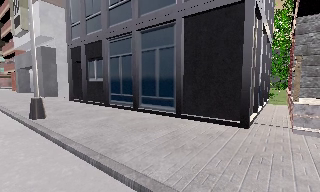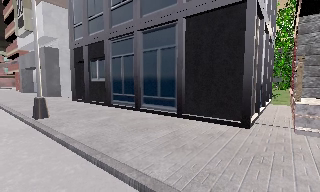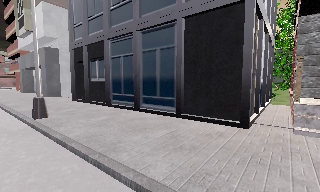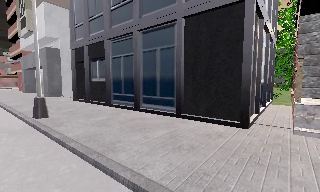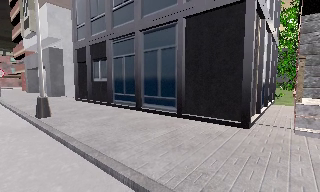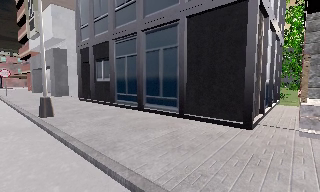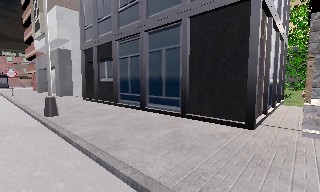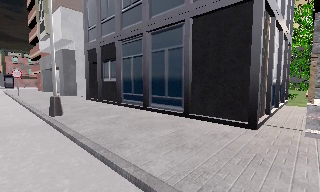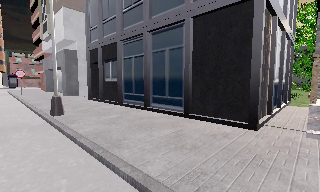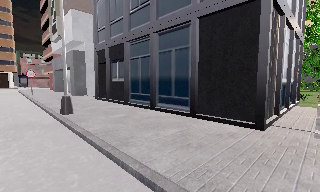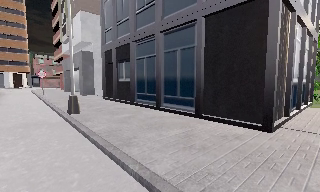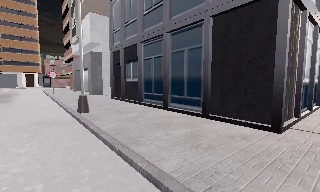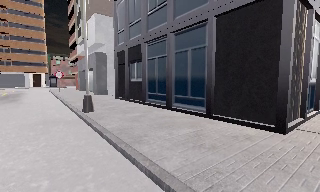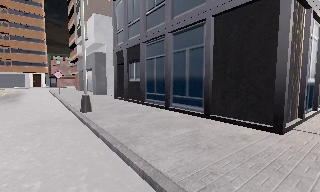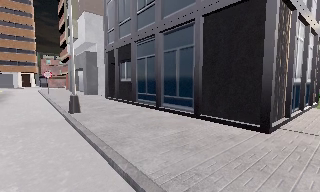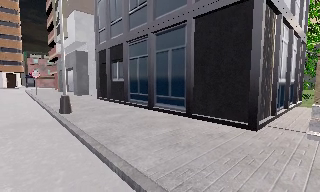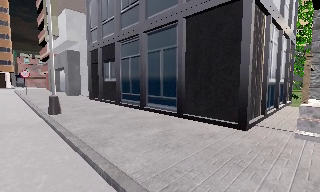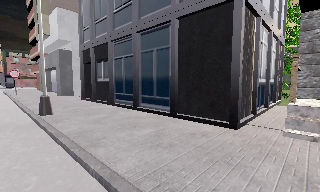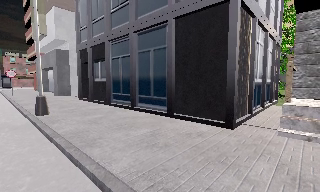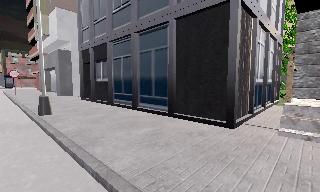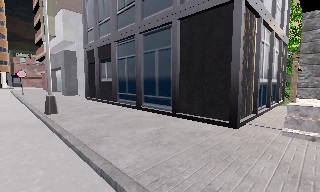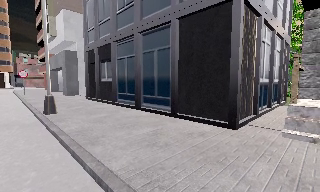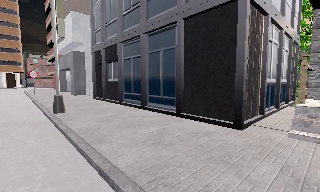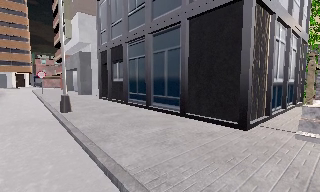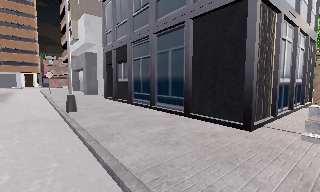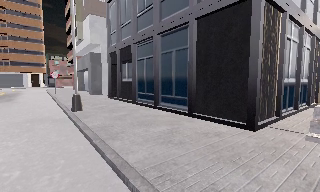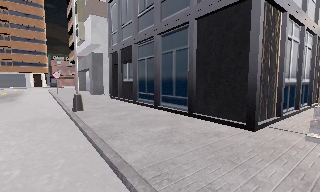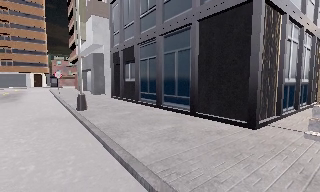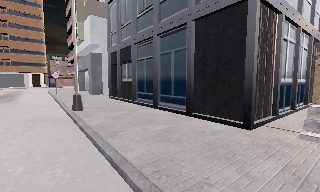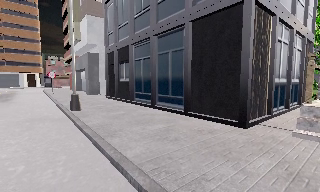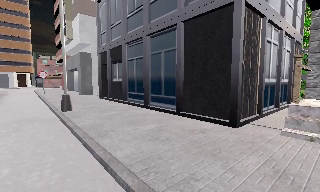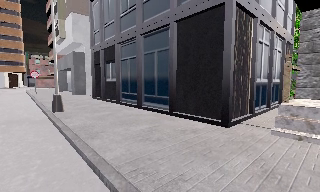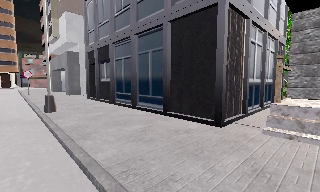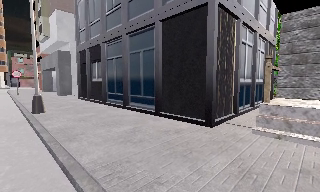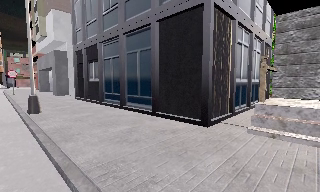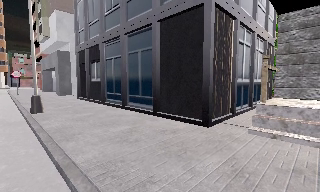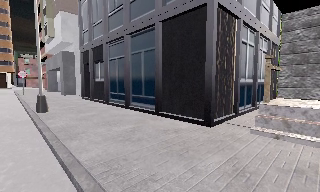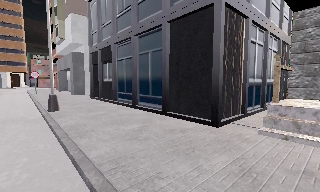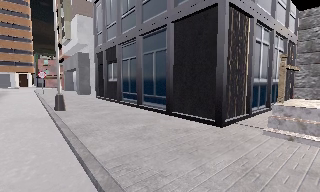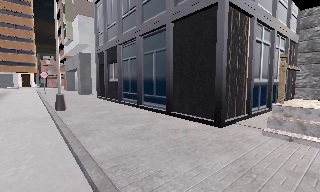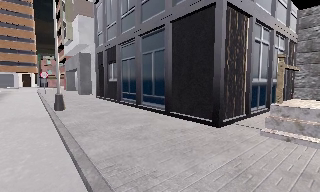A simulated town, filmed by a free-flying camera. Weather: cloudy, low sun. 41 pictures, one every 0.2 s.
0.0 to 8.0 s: The camera pans to its left, which is counterclockwise from overhead, by about 15 degrees. It travels to its right, about 2 m.
The film runs backward here.
